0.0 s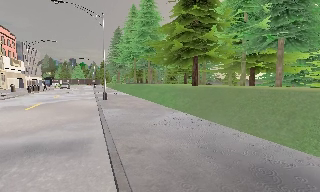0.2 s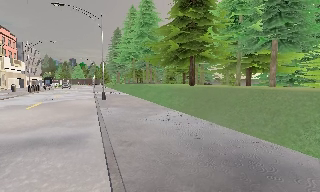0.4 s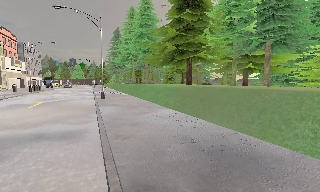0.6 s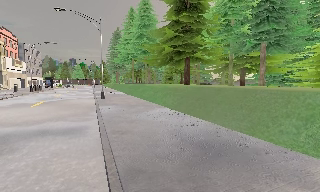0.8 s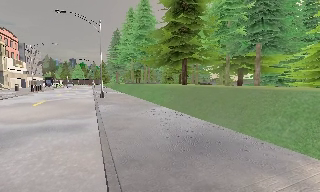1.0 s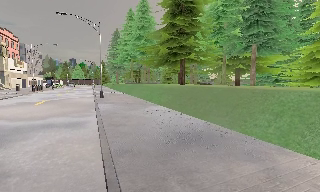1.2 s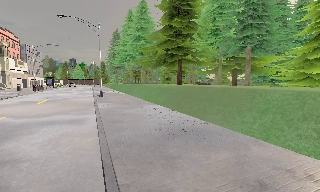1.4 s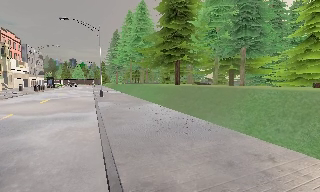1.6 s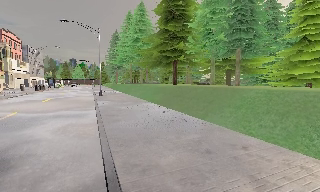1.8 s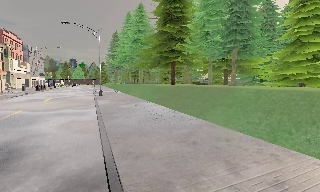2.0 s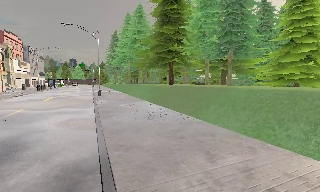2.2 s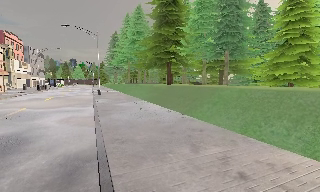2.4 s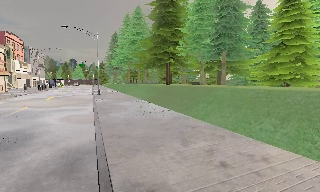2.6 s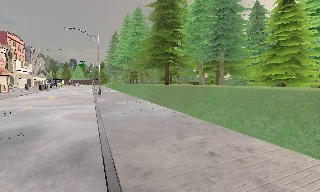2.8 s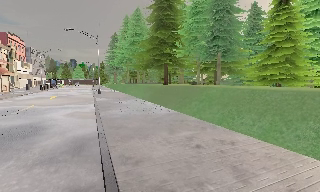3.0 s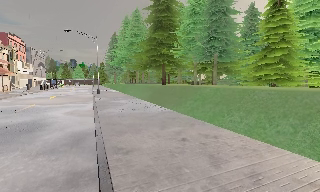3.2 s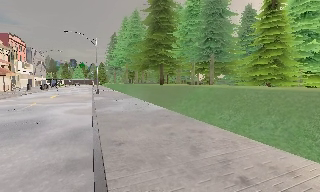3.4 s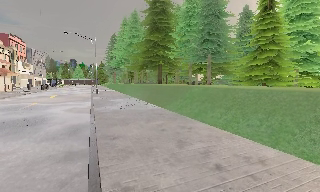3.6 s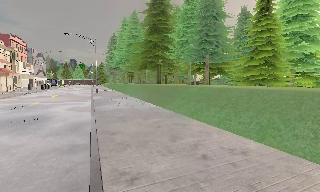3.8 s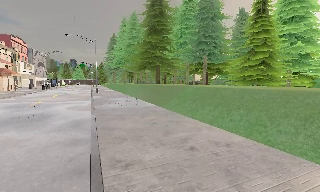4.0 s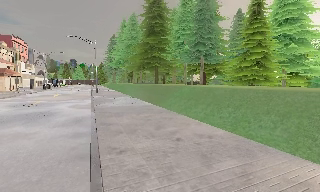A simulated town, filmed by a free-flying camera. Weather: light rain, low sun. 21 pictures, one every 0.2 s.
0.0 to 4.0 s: The camera travels backward and to its right, about 10 m, so what stands in front gets smaller.
The film runs backward here.
